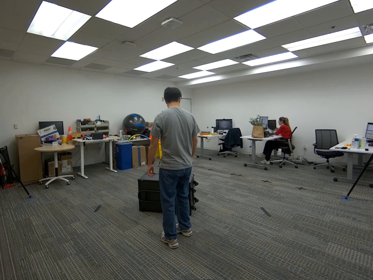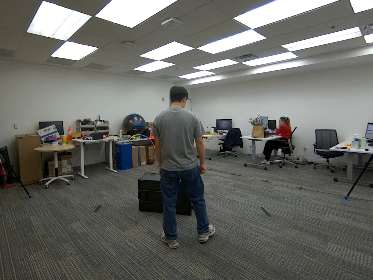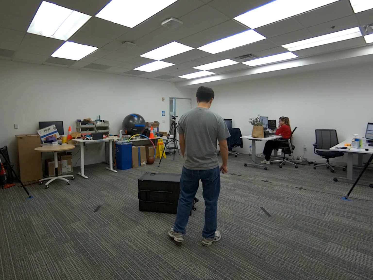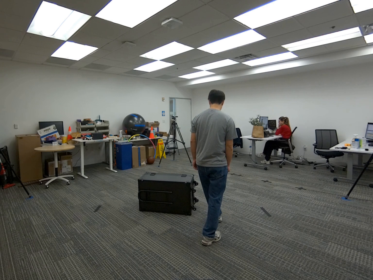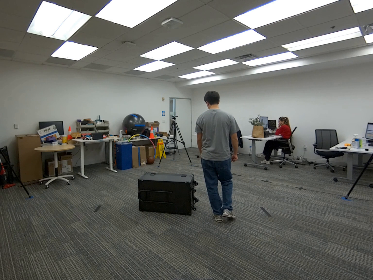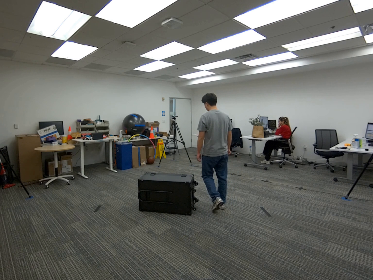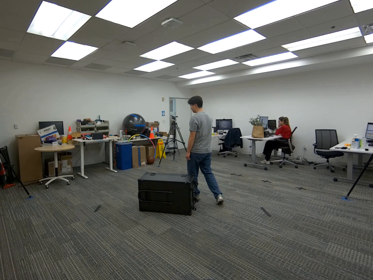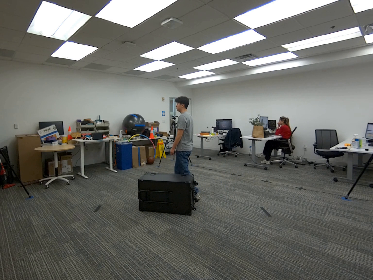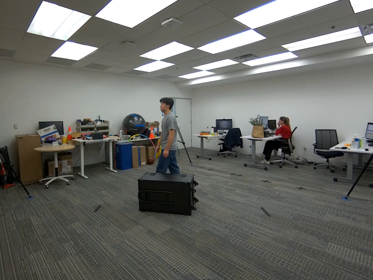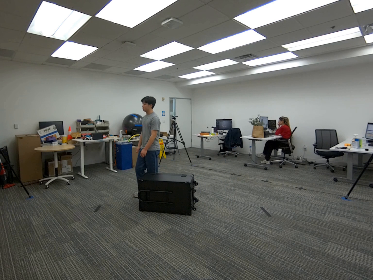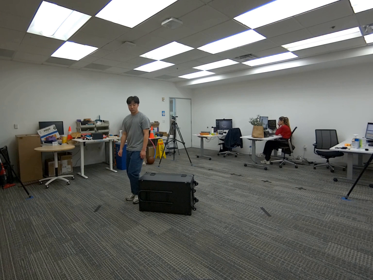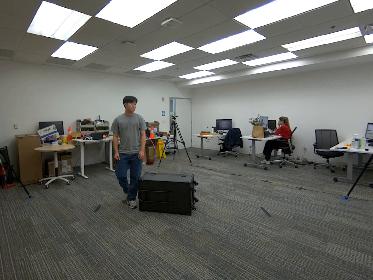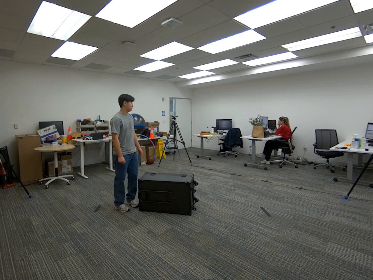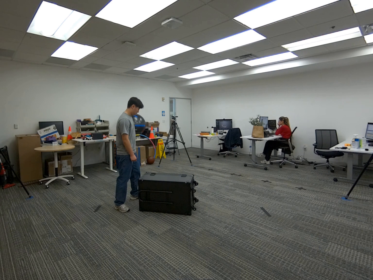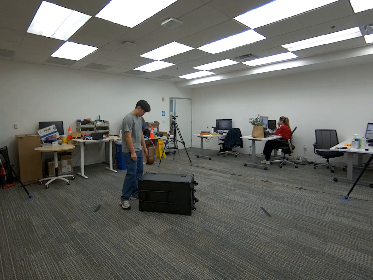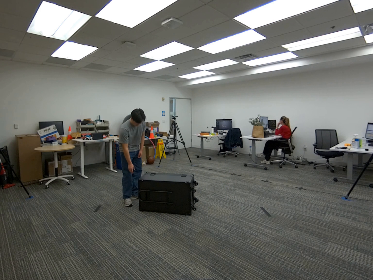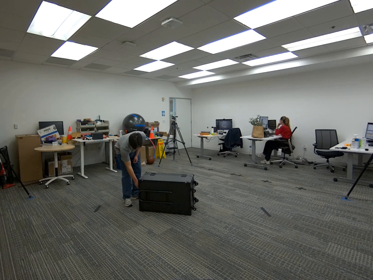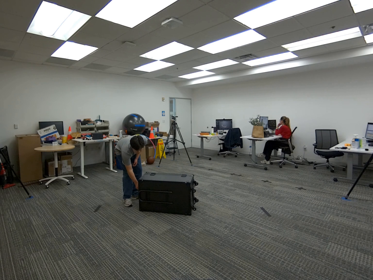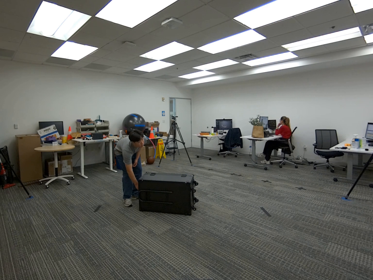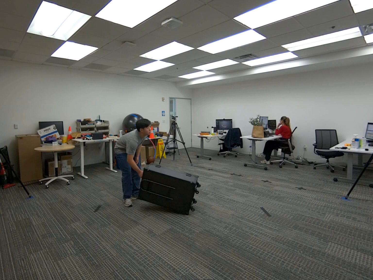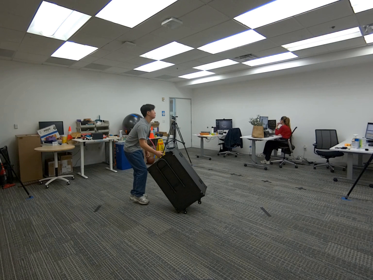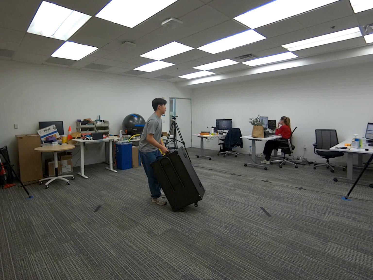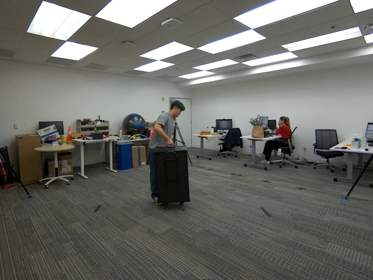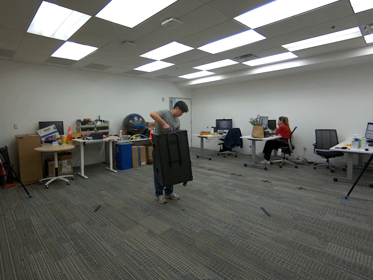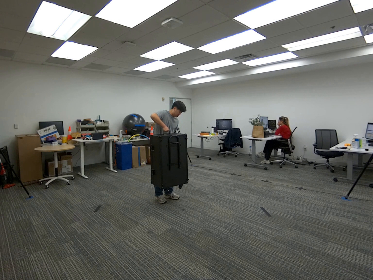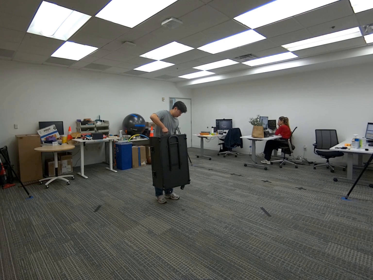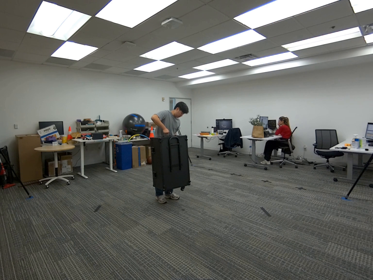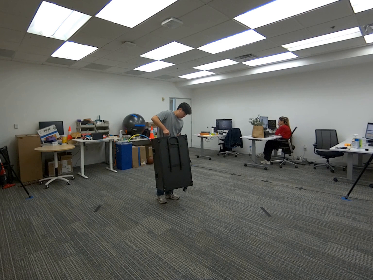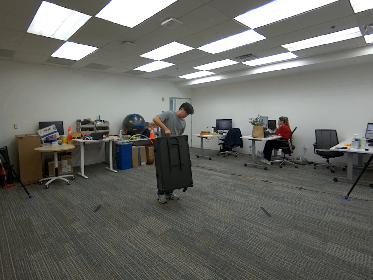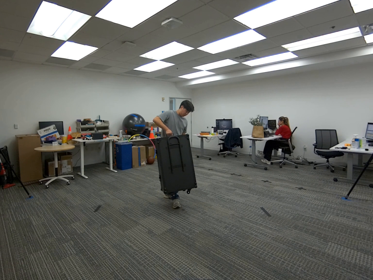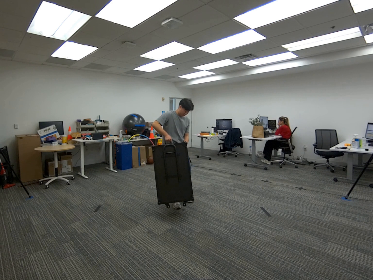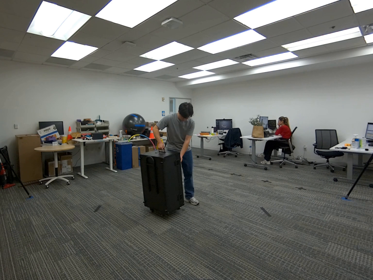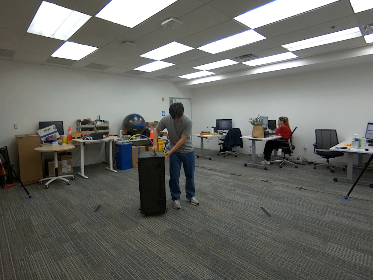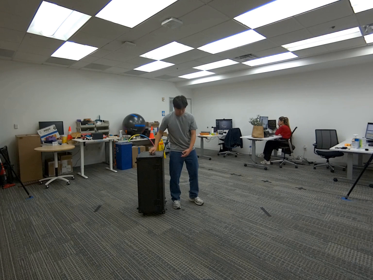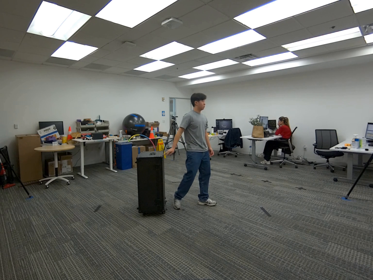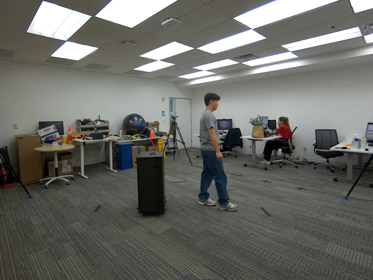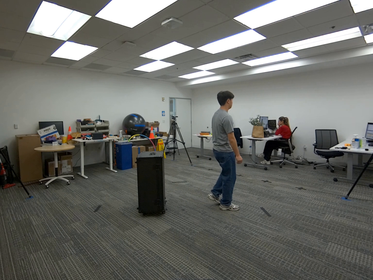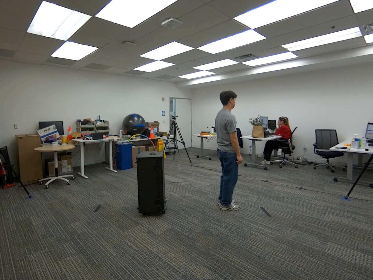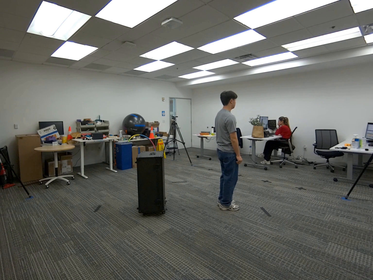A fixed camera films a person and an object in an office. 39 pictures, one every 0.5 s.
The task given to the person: Walk over to the G1 box and pick up the box and place it right up.
